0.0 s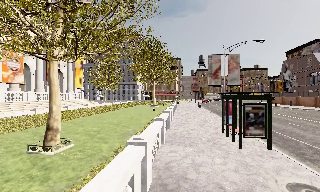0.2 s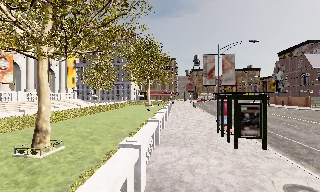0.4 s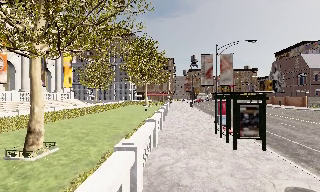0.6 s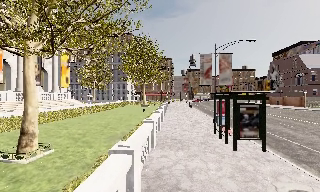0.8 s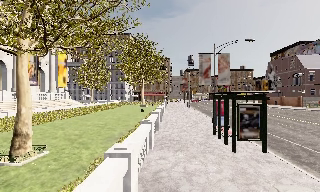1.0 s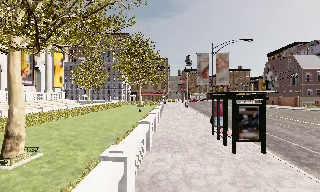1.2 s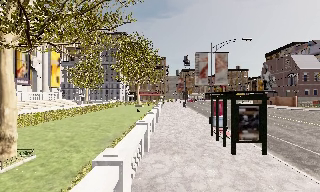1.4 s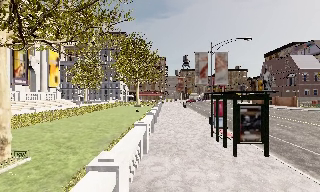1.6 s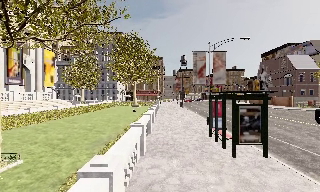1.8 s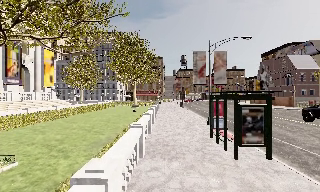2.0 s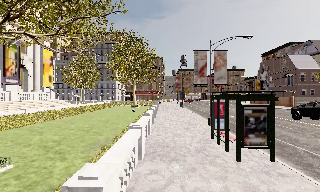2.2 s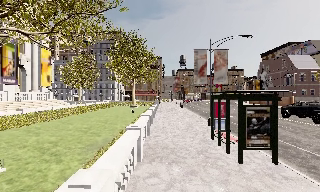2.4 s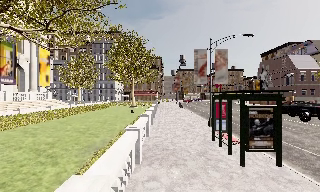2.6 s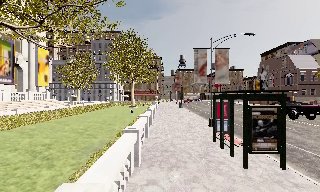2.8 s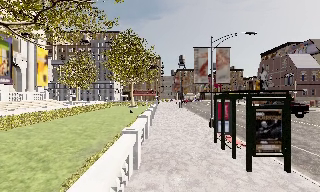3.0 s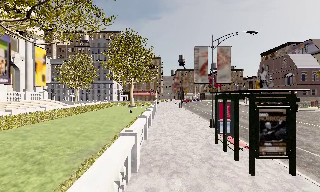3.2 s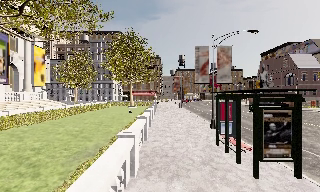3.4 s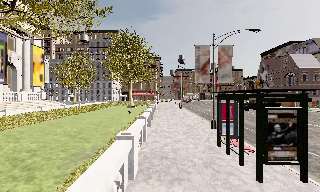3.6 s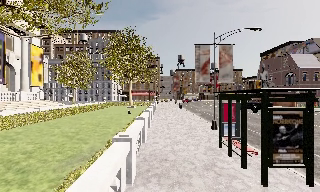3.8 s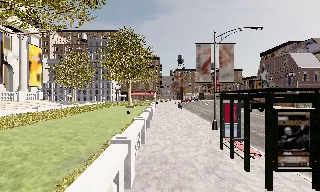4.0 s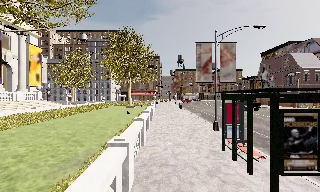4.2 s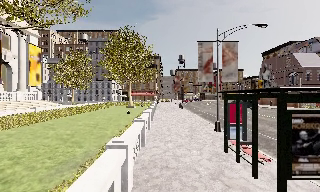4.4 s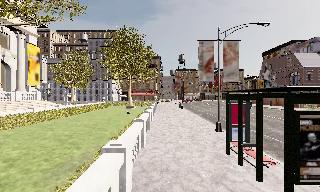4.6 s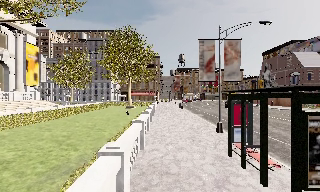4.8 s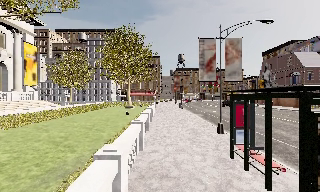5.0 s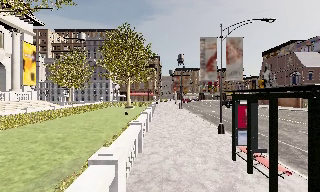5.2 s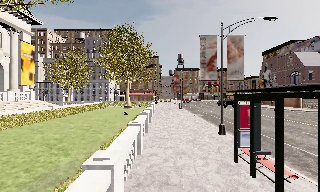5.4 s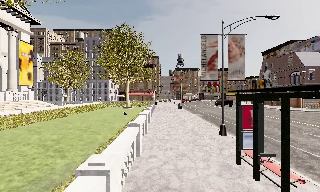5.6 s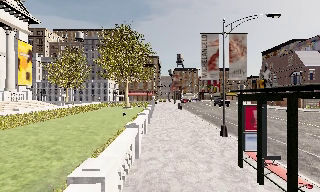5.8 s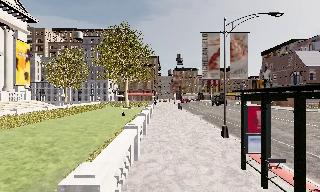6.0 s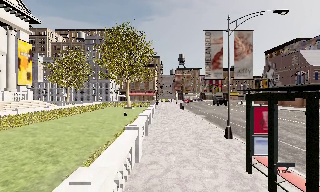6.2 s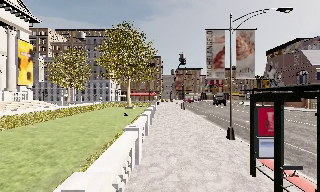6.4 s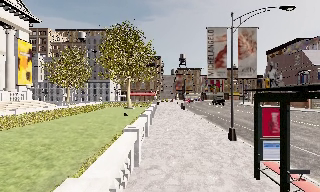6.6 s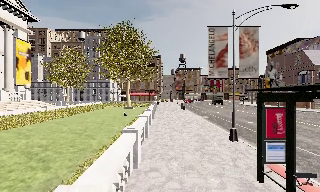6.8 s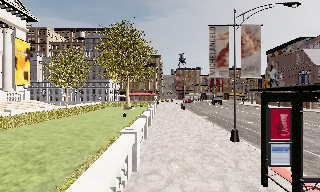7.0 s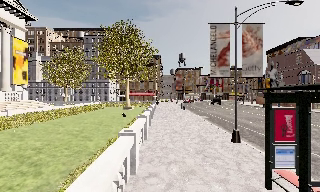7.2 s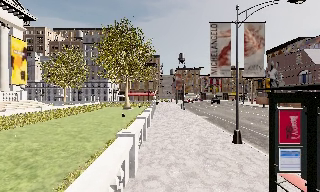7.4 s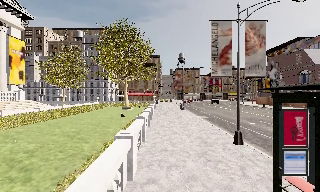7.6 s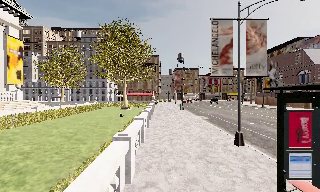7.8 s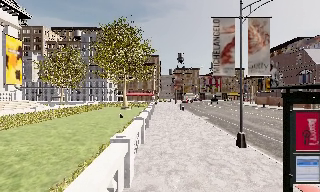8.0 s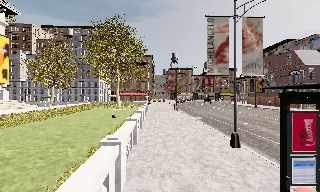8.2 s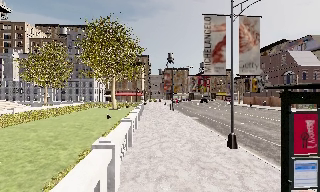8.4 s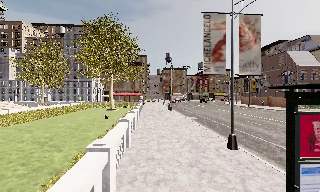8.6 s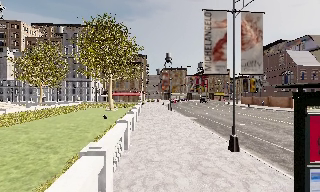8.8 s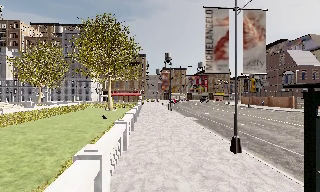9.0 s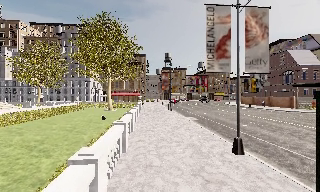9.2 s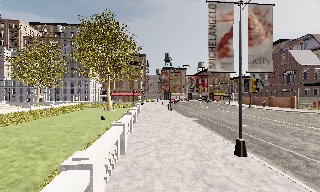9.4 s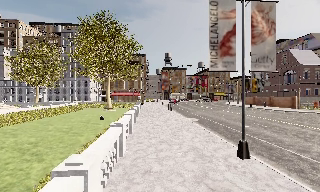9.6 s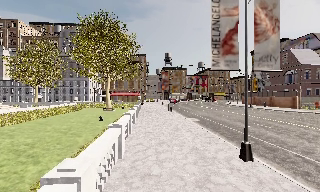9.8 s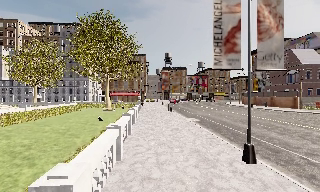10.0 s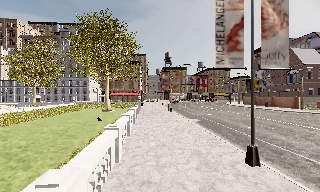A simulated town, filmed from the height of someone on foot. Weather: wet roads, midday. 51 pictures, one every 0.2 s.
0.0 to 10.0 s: The camera pans to its right, which is clockwise from overhead, by about 10 degrees. It travels forward, about 10 m, so what stands in front looms larger.
The film runs forward here.
